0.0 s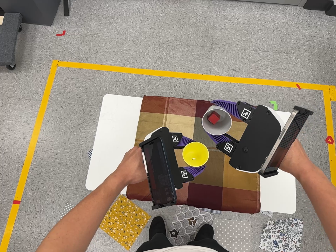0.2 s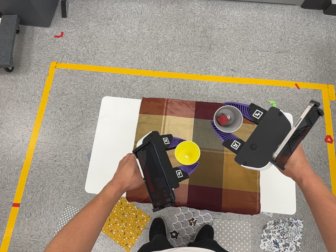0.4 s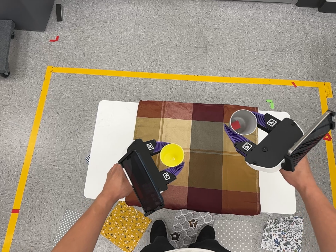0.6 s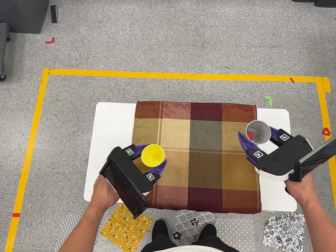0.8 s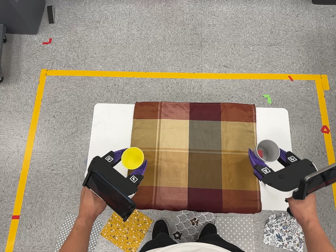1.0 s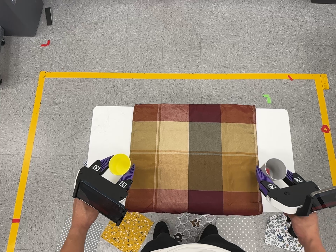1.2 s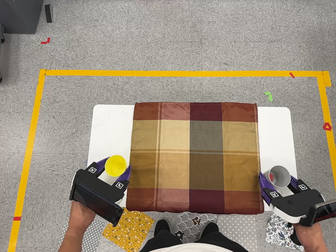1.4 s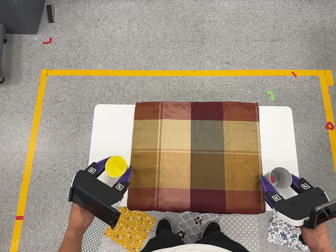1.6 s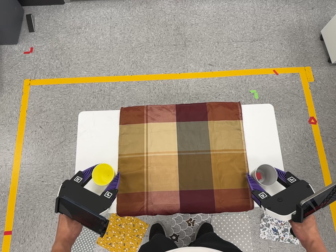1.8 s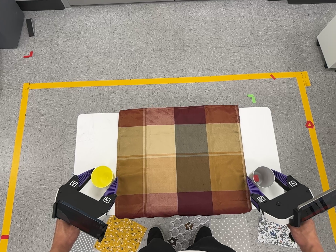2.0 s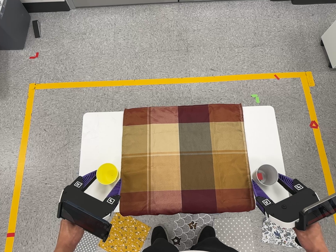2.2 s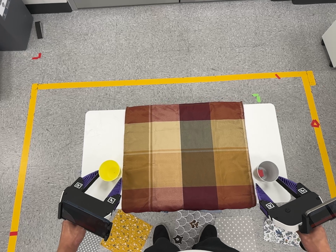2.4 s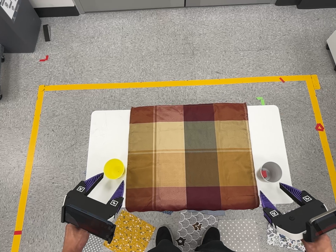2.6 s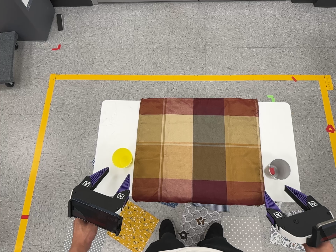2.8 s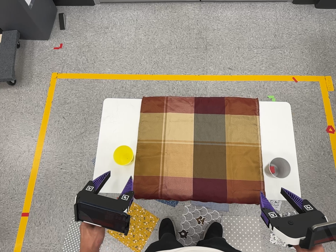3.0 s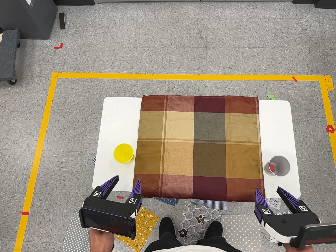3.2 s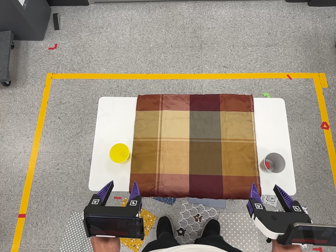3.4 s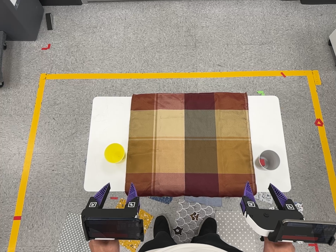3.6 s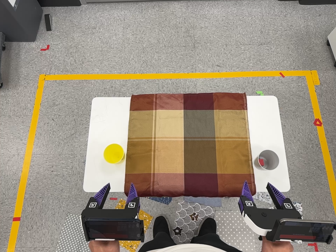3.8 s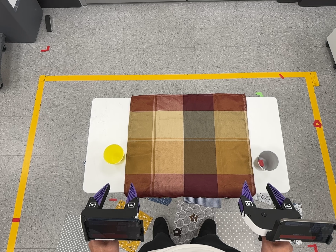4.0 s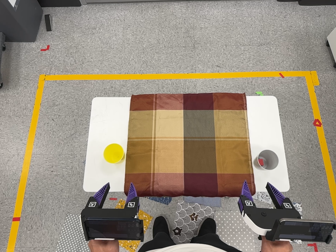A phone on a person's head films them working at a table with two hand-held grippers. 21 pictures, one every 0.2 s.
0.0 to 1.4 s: The camera travels toward the top of its view, about 6 cm, so close, fixed things drift downward.
1.4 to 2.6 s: The camera travels toward the bottom of its view and backward, about 8 cm, so close, fixed things drift upward.
2.6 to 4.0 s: The camera shifts only a little, or ends up much as it began.
The film runs backward here.
